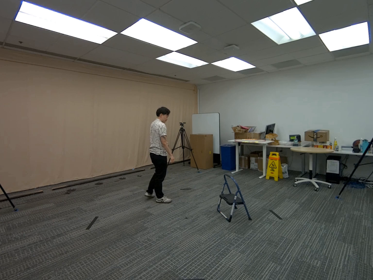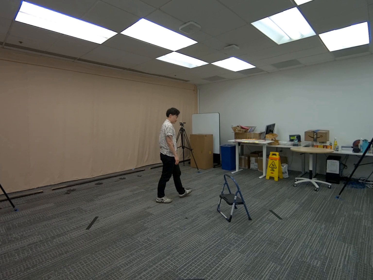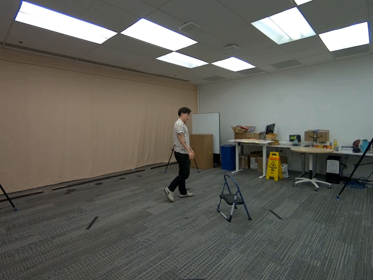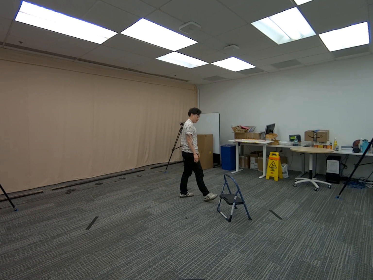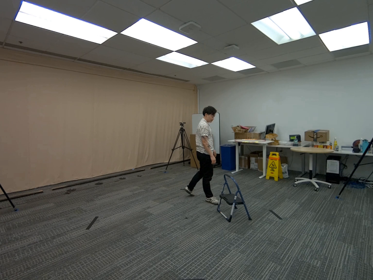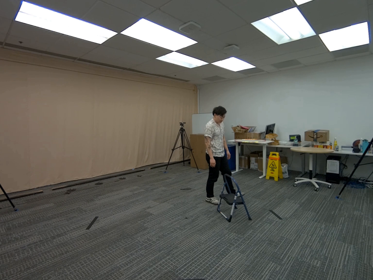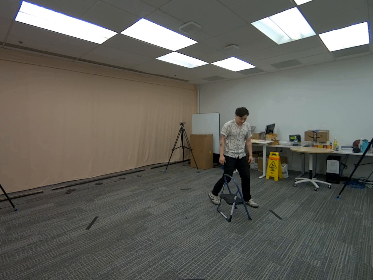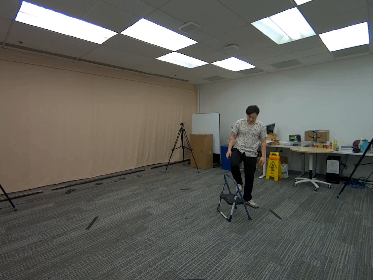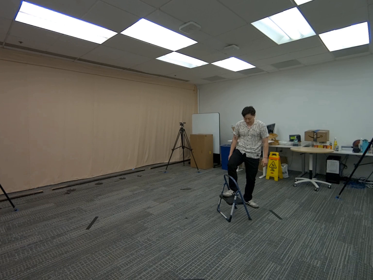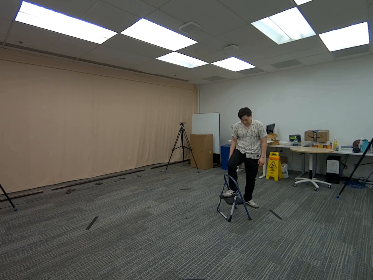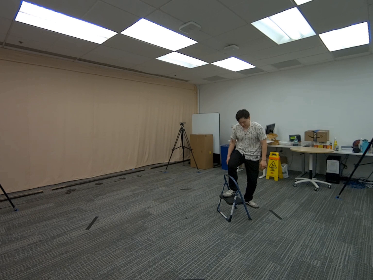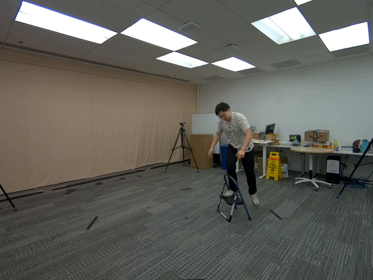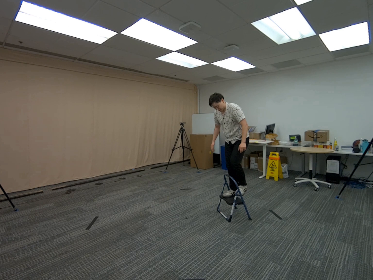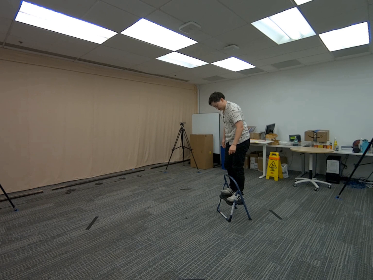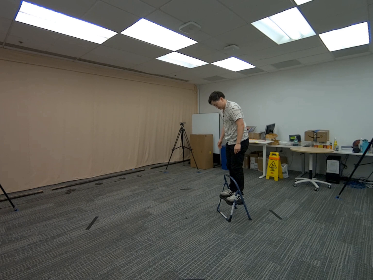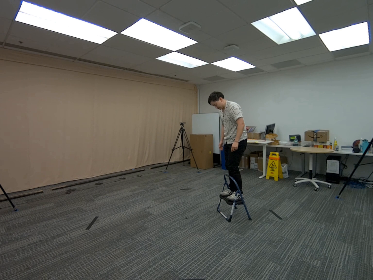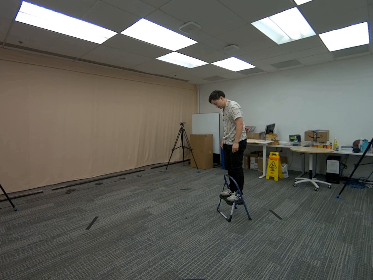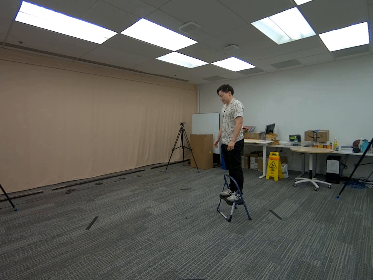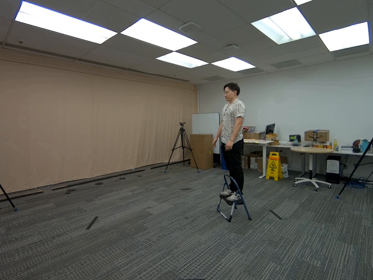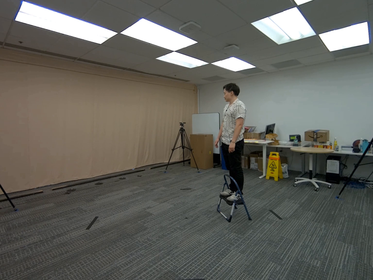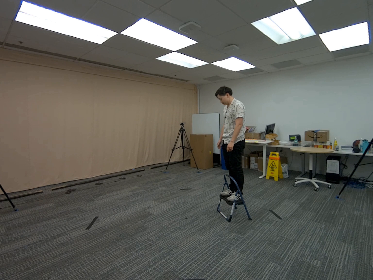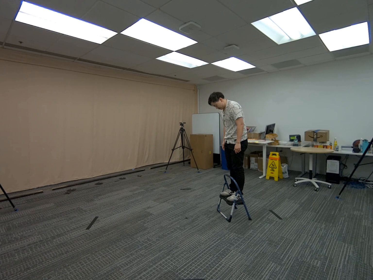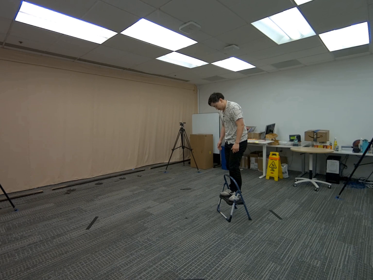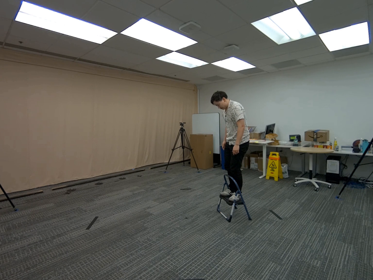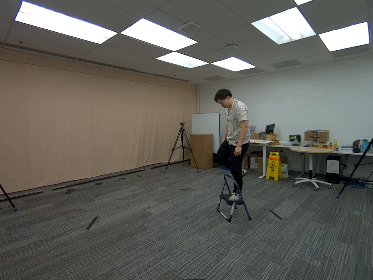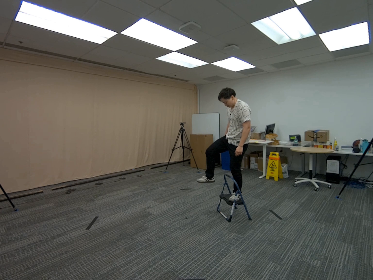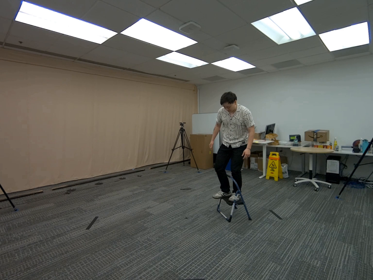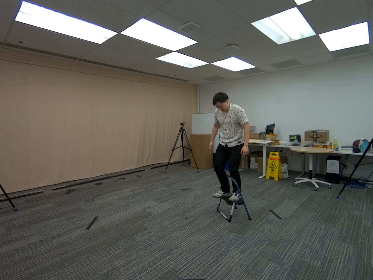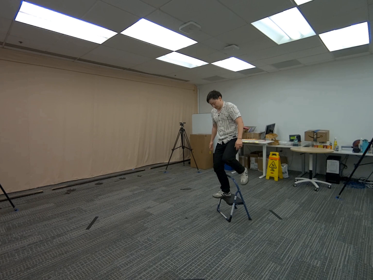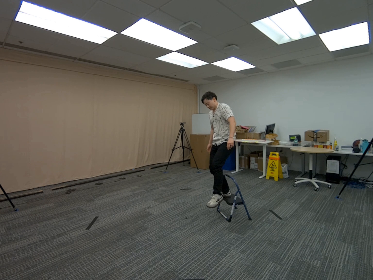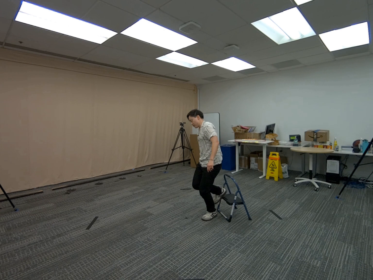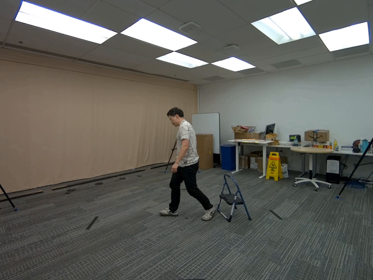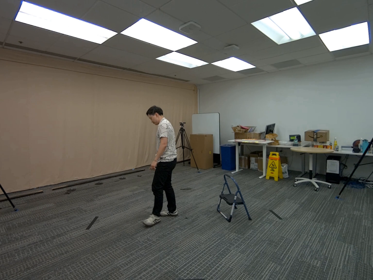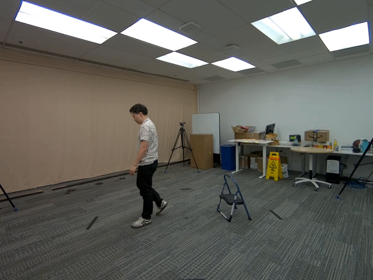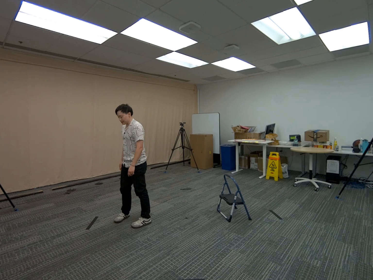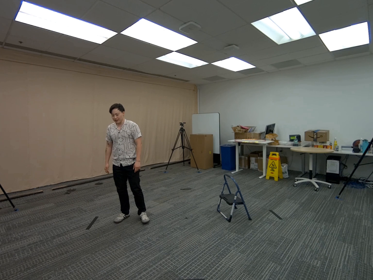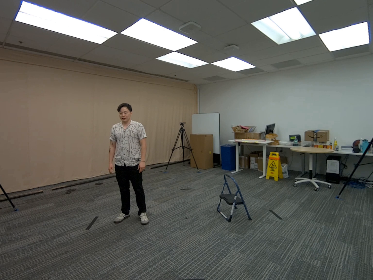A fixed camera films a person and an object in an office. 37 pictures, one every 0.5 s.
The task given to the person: Walk over to the step ladder and step onto the step ladder using both feet. Step off.
